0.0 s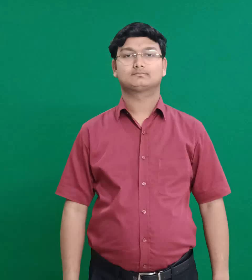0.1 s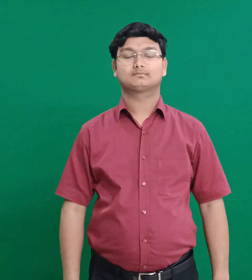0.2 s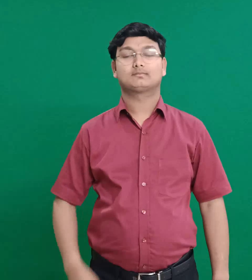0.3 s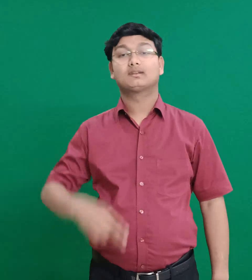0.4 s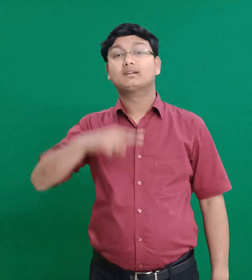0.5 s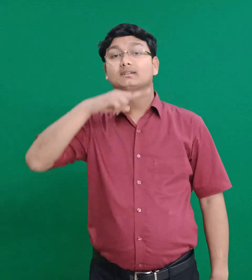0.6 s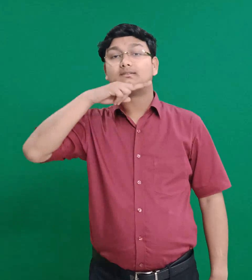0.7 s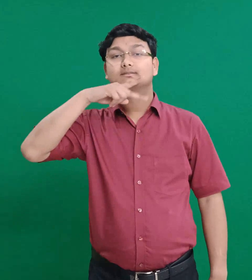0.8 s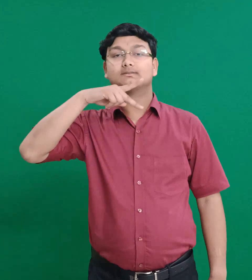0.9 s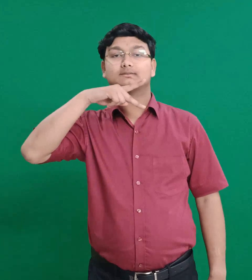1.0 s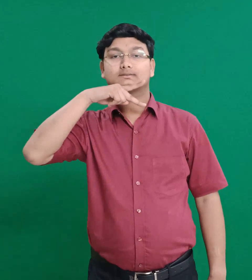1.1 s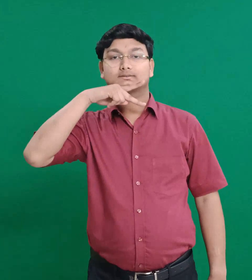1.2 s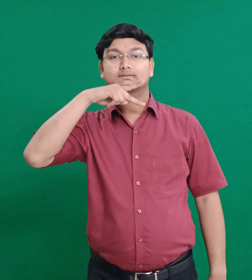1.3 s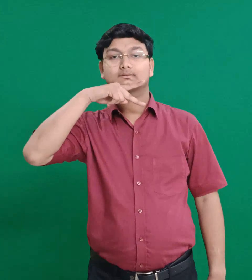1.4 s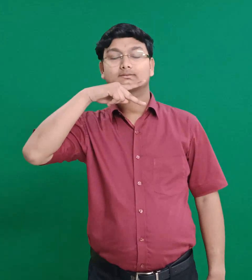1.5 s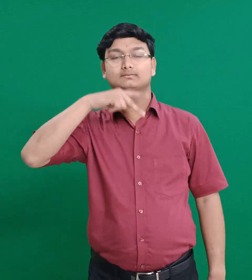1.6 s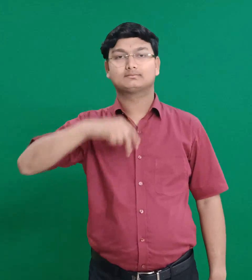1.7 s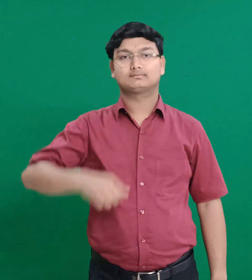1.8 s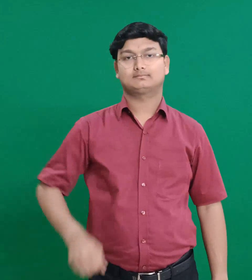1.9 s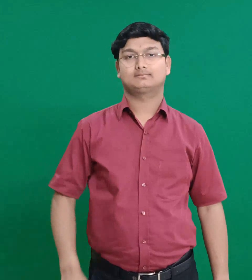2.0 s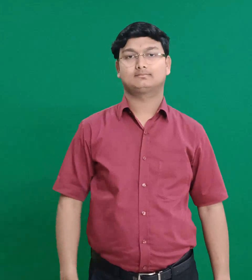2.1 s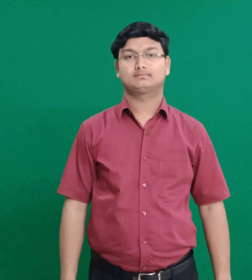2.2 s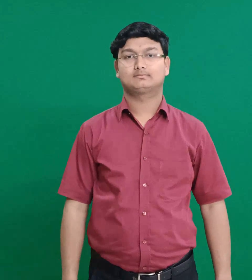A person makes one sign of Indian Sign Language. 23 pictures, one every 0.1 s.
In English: teman
